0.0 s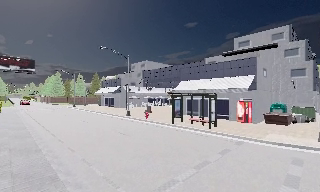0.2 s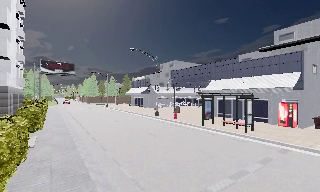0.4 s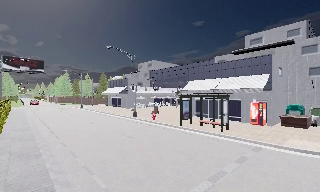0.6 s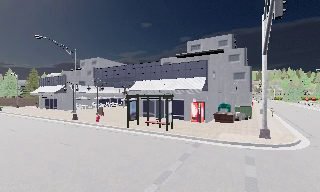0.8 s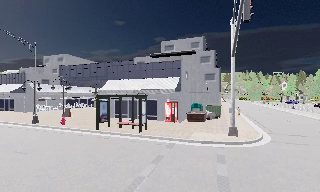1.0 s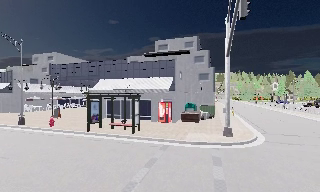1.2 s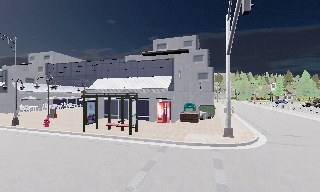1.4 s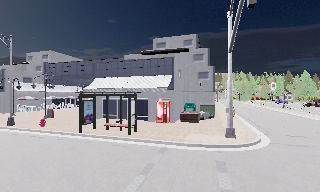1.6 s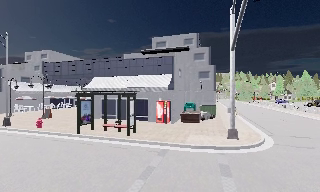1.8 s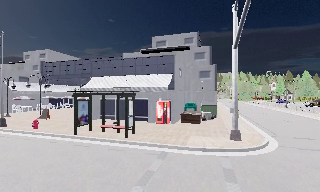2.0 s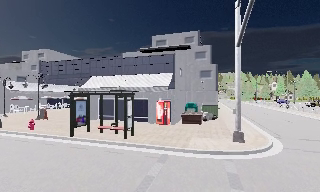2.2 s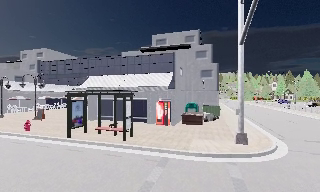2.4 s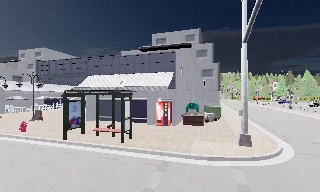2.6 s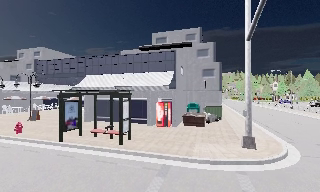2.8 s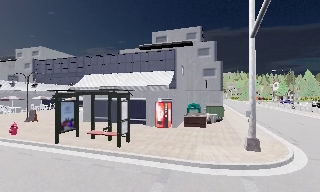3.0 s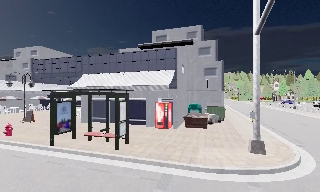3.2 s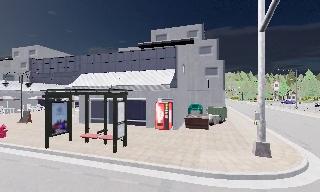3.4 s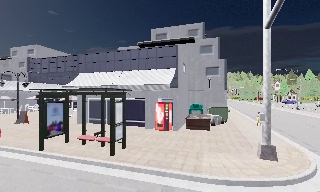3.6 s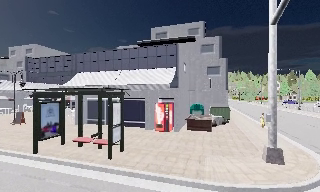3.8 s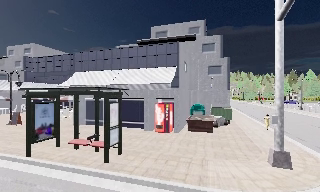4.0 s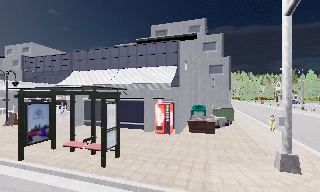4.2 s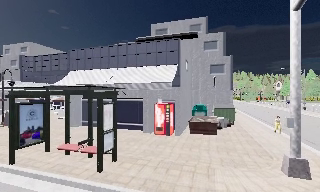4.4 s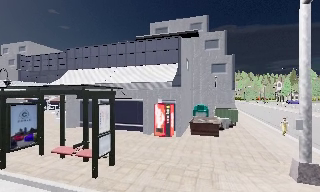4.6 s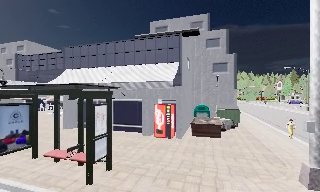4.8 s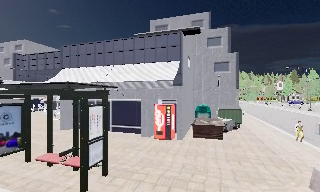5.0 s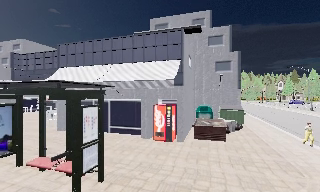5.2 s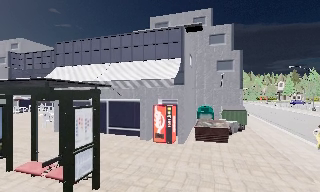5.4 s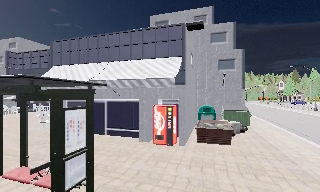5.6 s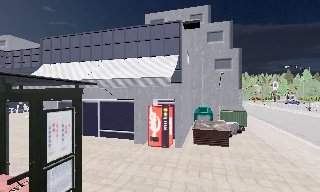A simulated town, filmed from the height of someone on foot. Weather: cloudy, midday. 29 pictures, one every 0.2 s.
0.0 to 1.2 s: The camera pans to its right, which is clockwise from overhead, by about 30 degrees. It travels forward, about 2 m, so what stands in front looms larger.
1.2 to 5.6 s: The camera travels forward, about 8 m, so what stands in front looms larger.
The film runs forward here.
